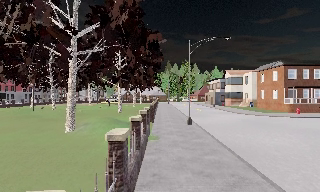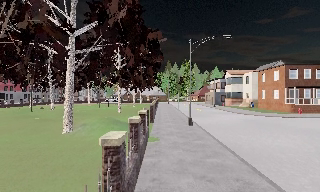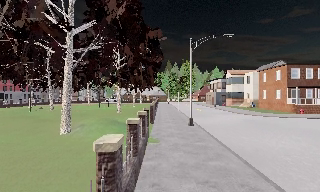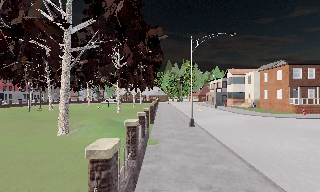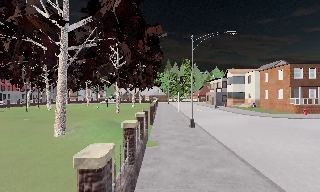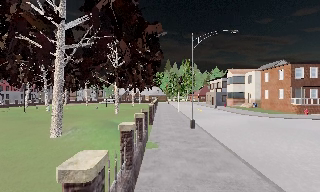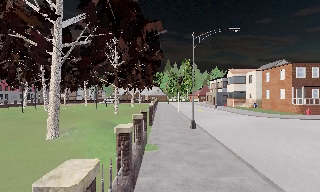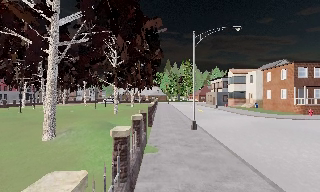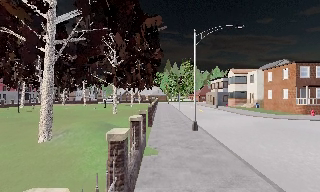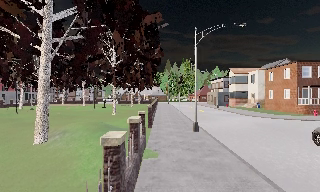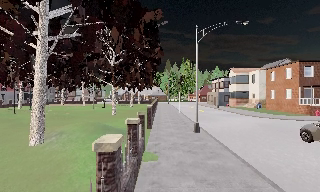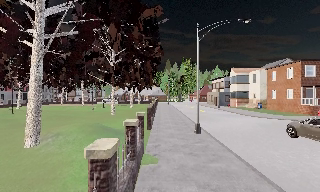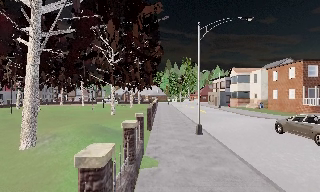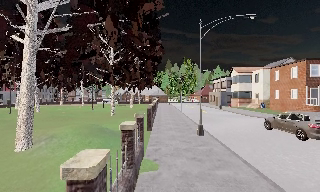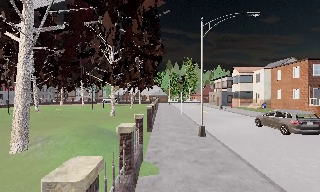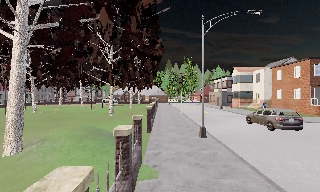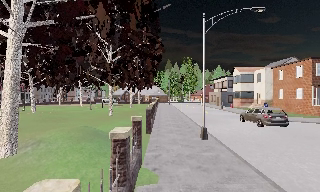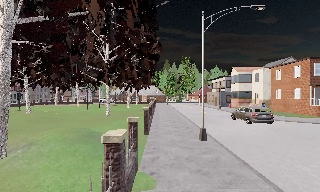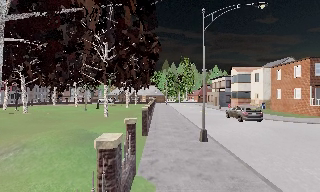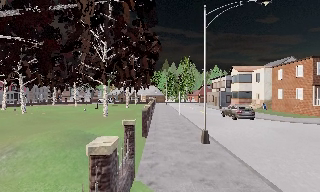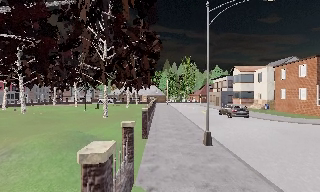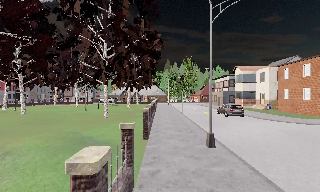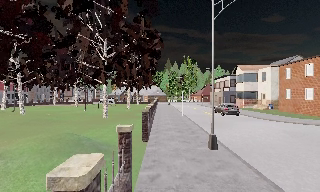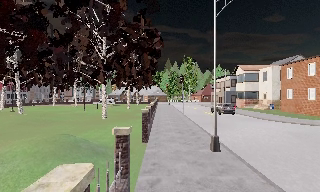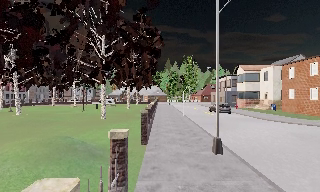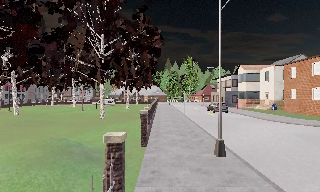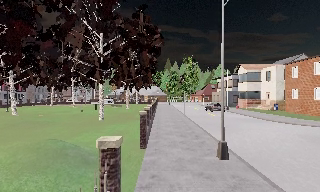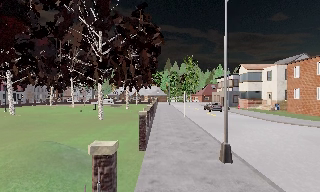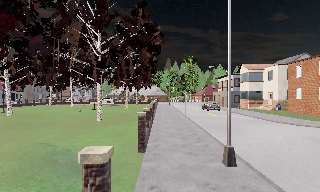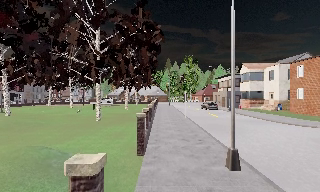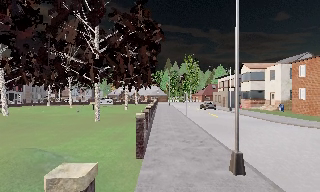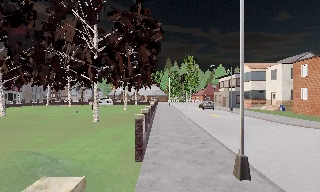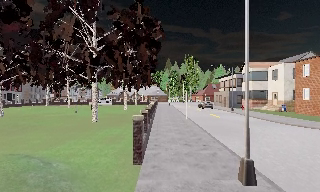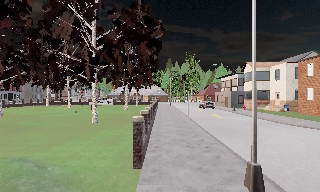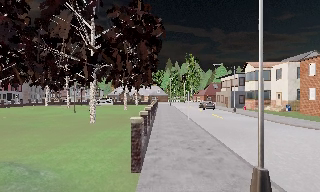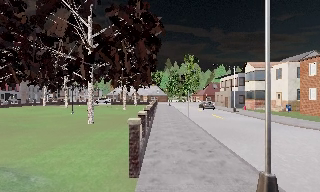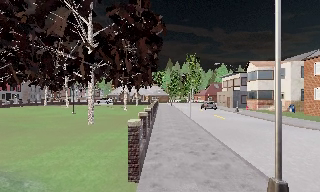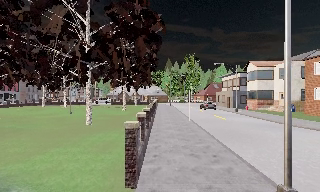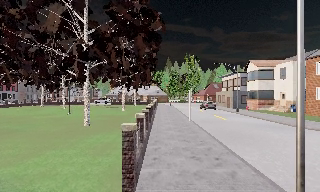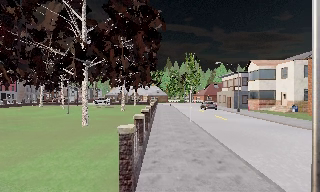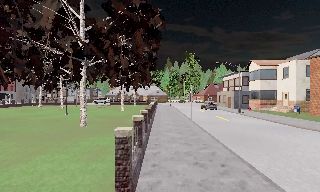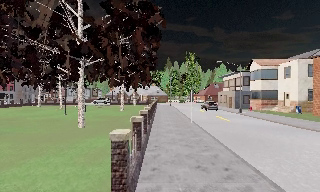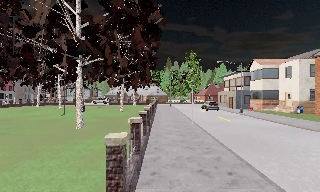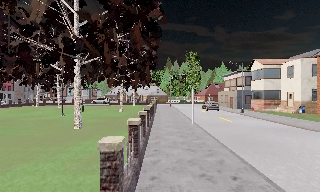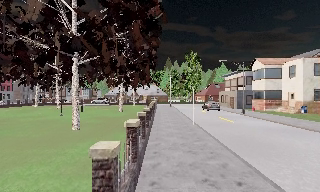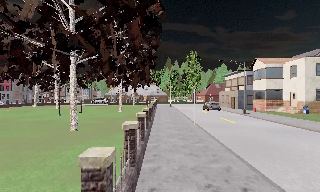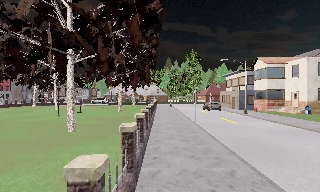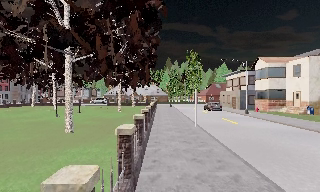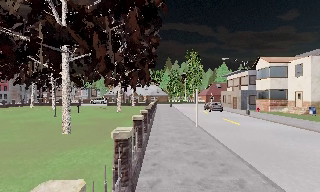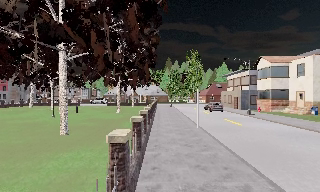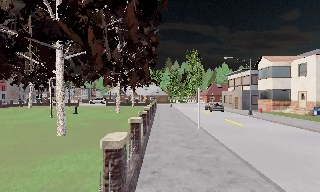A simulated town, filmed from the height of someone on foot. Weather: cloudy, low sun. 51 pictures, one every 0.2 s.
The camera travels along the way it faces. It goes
forward.
0.0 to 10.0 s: The camera travels forward, about 15 m, so what stands in front looms larger.
The film runs forward here.
